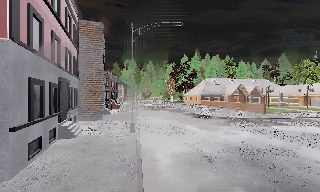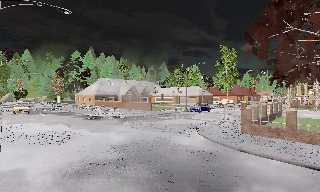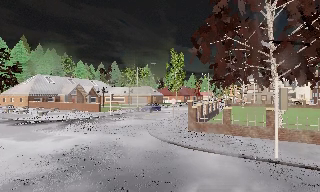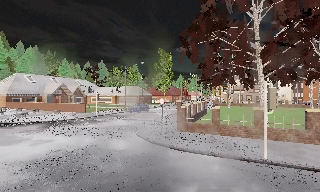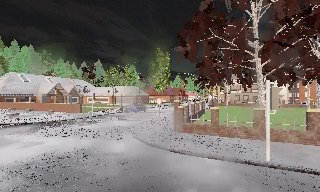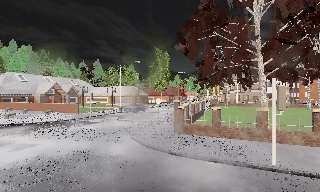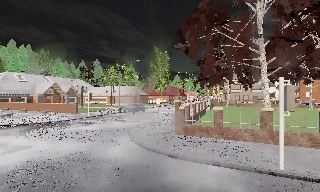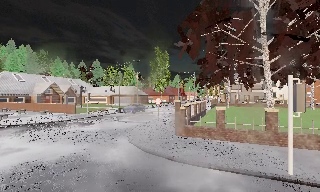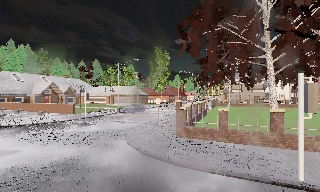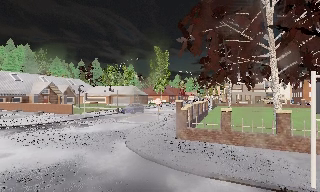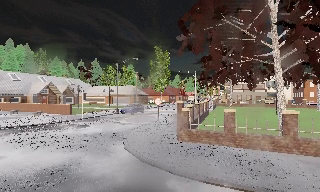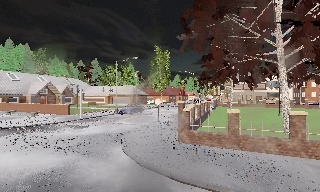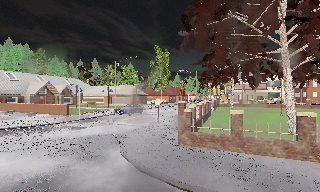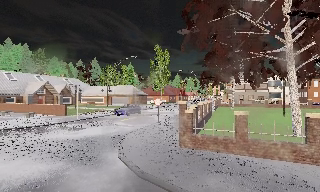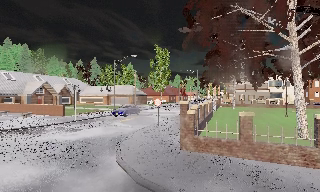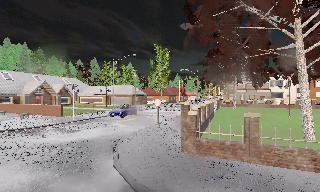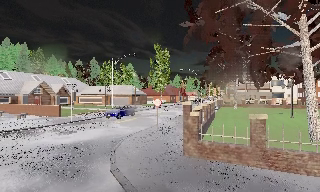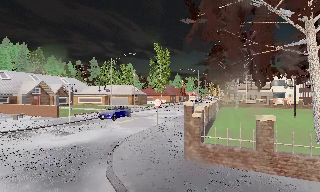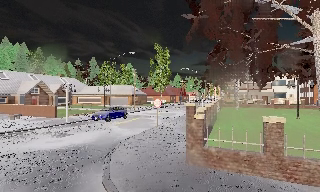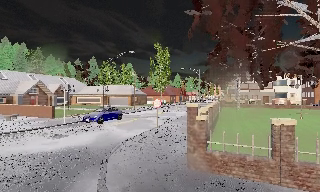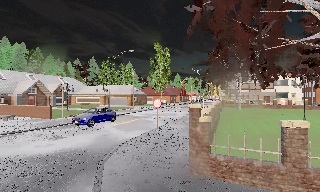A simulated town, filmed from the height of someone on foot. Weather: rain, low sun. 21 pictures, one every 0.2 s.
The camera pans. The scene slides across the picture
to the left.
The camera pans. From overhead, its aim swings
clockwise.
0.0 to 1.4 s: The scene slides to the left, as the camera pans about 60 degrees to its right. It travels forward, about 2.5 m.
1.4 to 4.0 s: The camera travels forward, about 5 m, so what stands in front looms larger.
The film runs forward here.
